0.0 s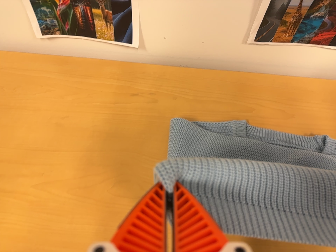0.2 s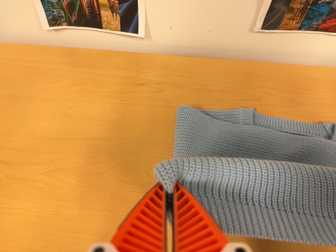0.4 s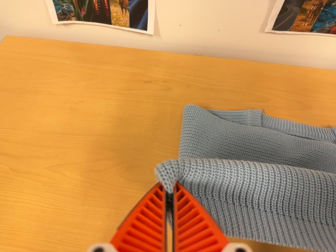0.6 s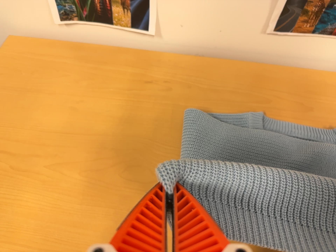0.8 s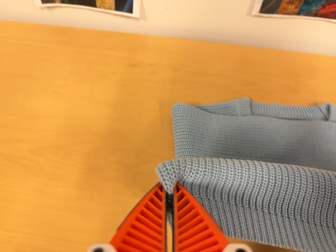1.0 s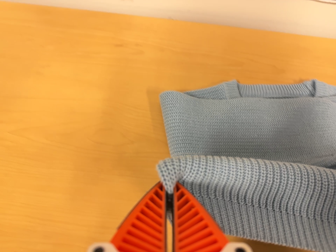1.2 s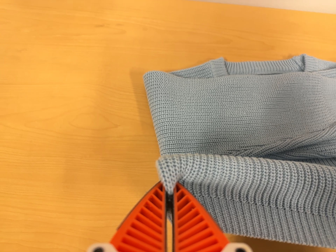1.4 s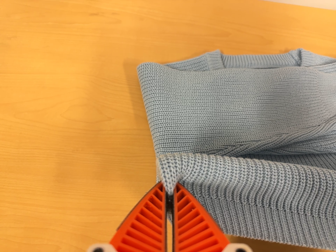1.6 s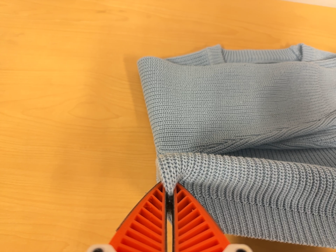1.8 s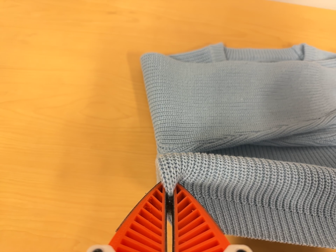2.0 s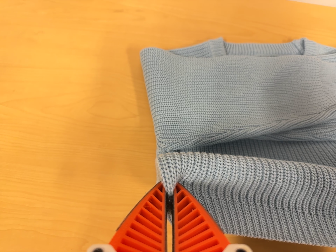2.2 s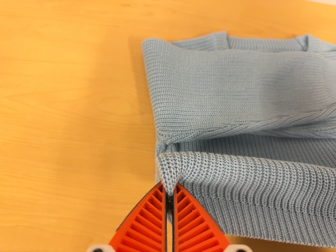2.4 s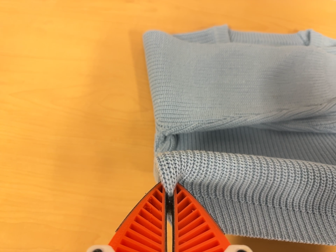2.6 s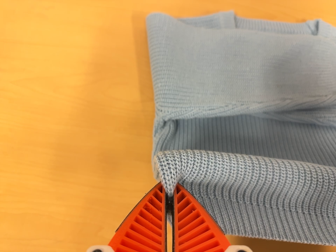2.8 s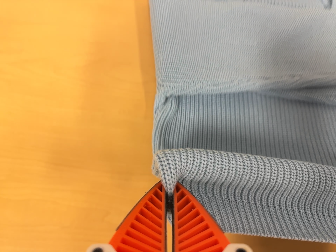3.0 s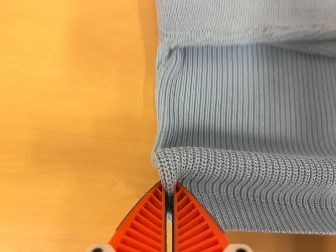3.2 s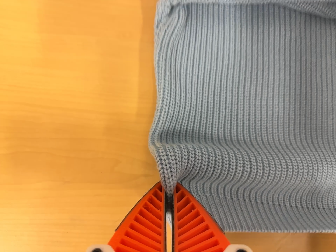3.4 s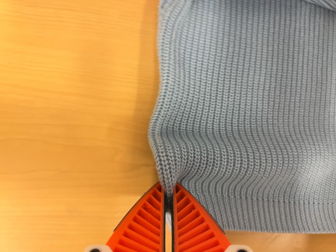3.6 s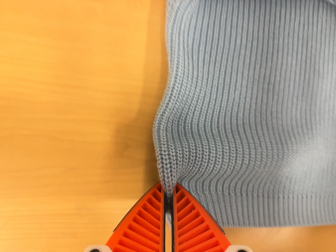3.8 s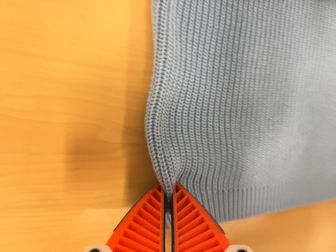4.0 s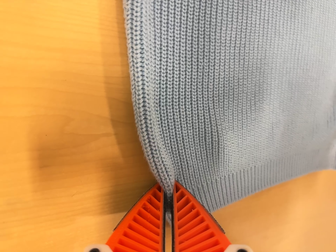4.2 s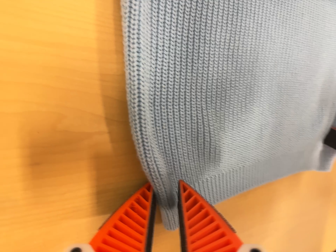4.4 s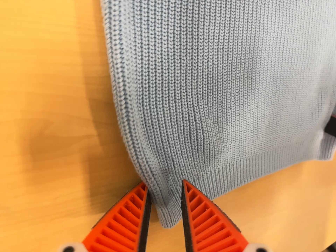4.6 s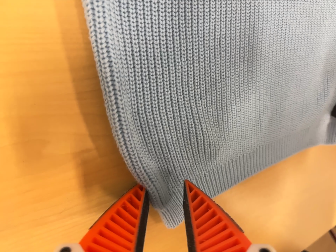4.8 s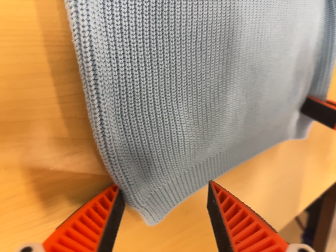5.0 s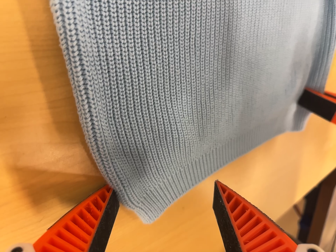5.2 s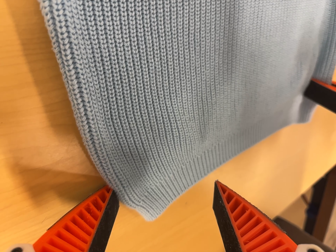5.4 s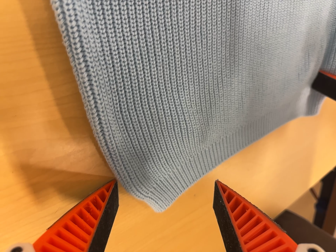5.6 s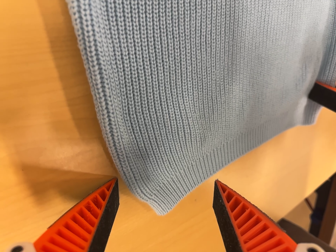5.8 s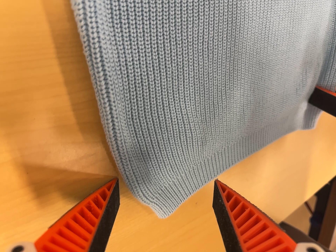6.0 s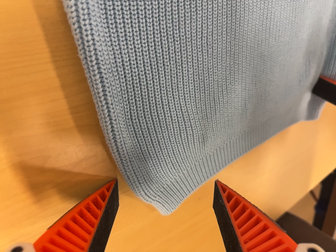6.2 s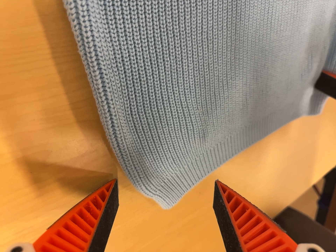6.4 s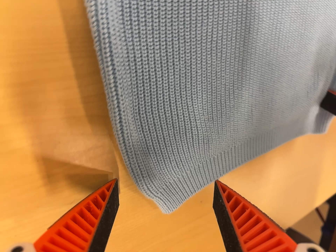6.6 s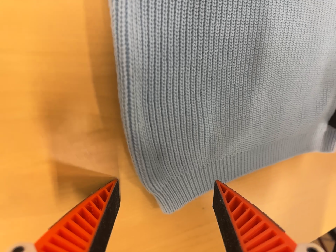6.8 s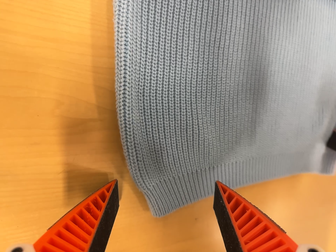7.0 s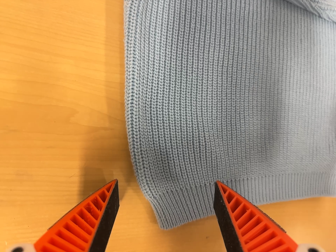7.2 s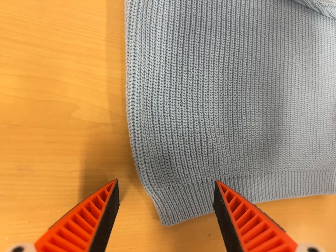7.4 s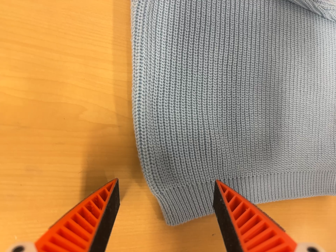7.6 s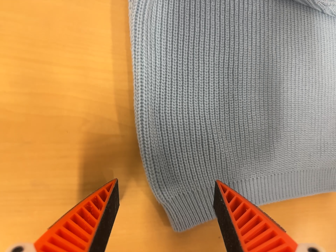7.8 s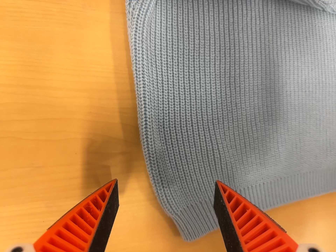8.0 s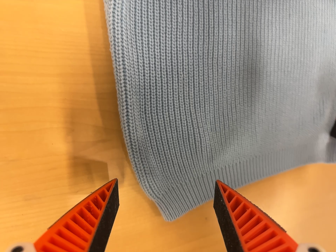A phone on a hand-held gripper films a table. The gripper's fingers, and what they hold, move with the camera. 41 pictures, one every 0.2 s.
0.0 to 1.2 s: The camera travels toward the bottom of its view and to its right, about 9 cm, so close, fixed things drift upward.
1.2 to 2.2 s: The camera travels to its left, about 5 cm, so close, fixed things drift to the right.
2.2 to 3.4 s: The camera travels forward and to its left, about 12 cm, so what stands in front looms larger. Its aim tips toward the bottom of its view by about 20 degrees, and the scene shifts upward.
3.4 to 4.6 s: The scene slides to the left, as the camera pans about 20 degrees to its right. It travels toward the top of its view and forward, about 7 cm. Its aim tips toward the bottom of its view by about 20 degrees, and the scene shifts upward.
4.6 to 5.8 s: The camera shifts only a little, or ends up much as it began.
5.8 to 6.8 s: The camera travels toward the bottom of its view, about 7 cm. Its aim tips toward the top of its view by about 15 degrees. It rolls about its line of sight by about 10 degrees, and the scene rotates clockwise.
6.8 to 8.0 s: The camera shifts only a little, or ends up much as it began.
The film runs backward here.
